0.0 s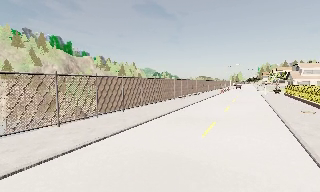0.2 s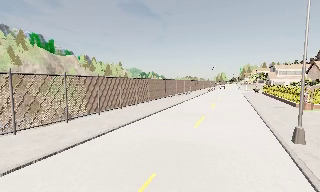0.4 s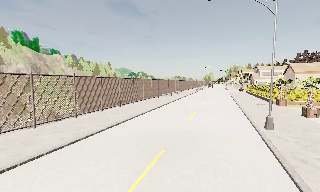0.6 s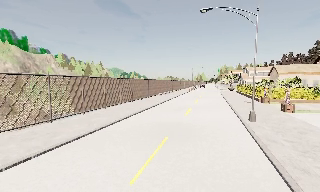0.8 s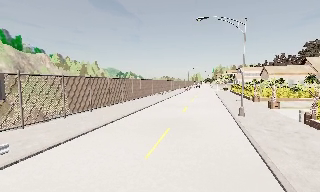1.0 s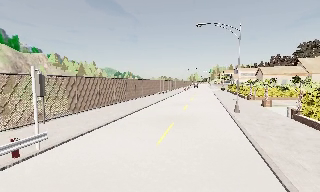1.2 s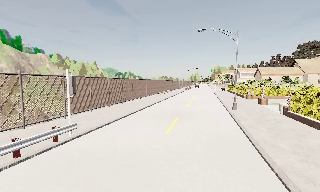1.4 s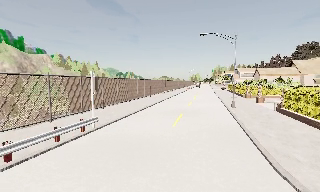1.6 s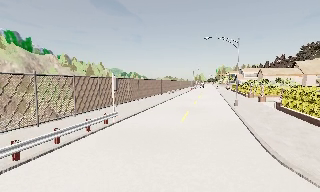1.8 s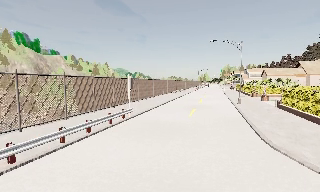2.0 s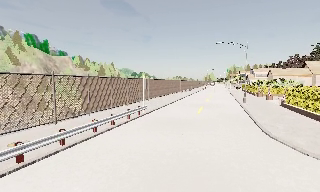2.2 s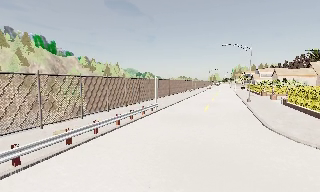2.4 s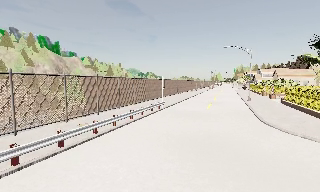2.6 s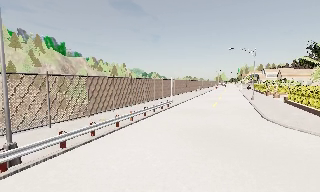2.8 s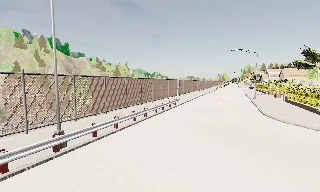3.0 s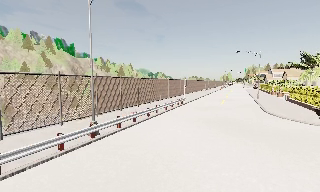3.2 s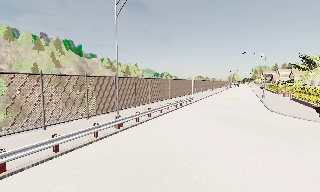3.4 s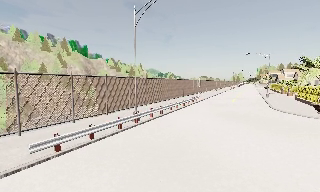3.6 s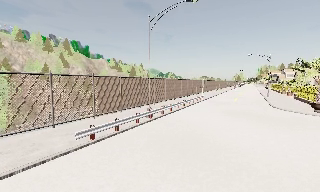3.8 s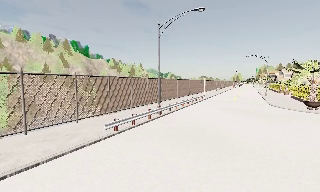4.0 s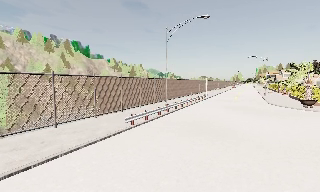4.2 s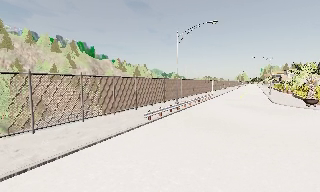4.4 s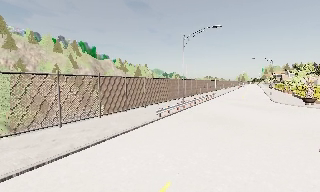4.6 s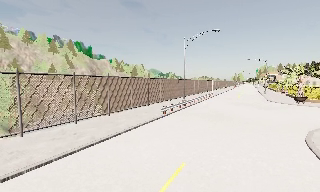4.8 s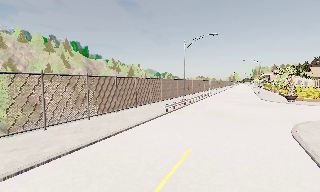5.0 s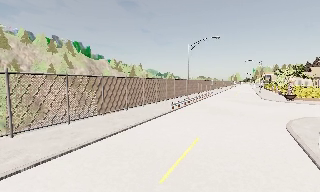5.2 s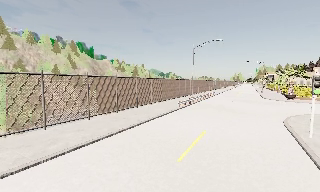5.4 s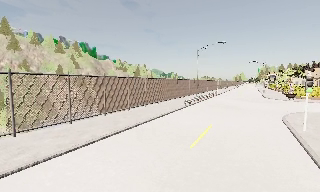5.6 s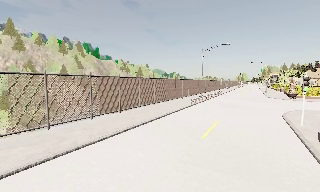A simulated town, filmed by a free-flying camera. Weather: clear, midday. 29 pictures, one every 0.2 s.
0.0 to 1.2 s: The camera pans to its right, which is clockwise from overhead, by about 15 degrees. It travels backward, about 10 m, so what stands in front gets smaller.
1.2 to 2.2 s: The camera travels backward, about 8 m, so what stands in front gets smaller.
2.2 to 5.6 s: The camera travels backward and to its left, about 25 m, so what stands in front gets smaller.
The film runs backward here.
